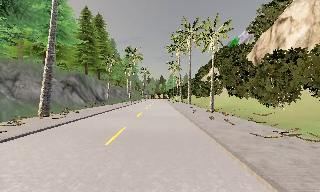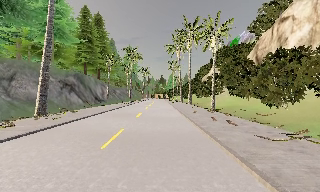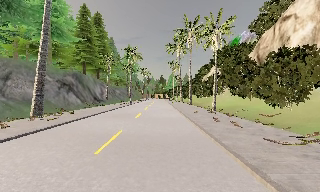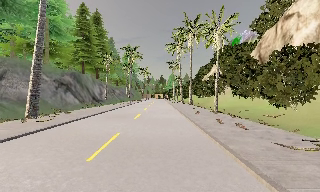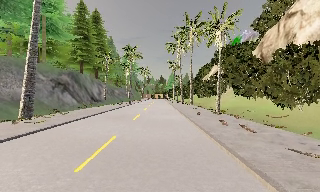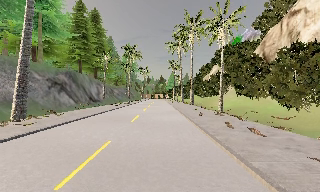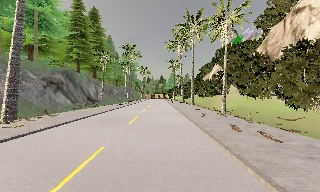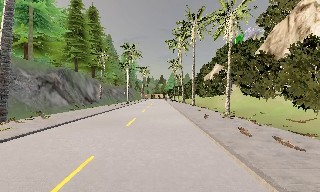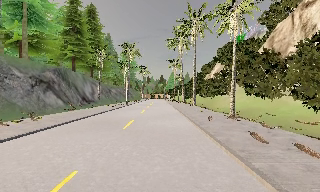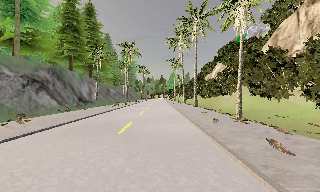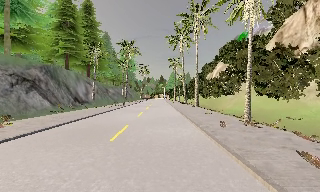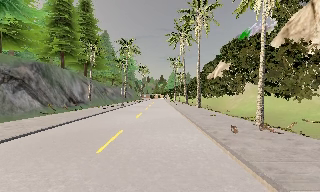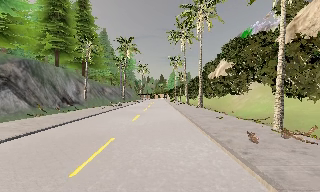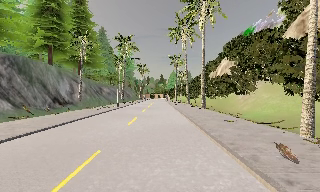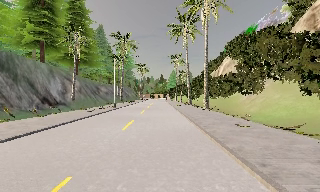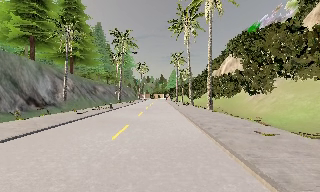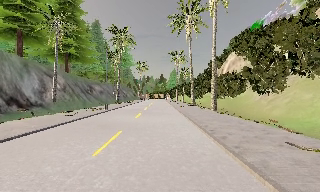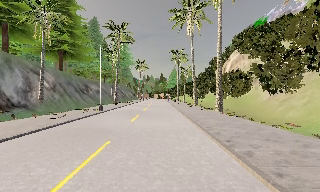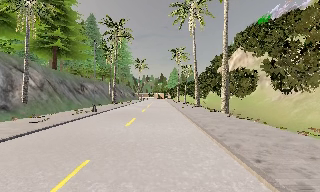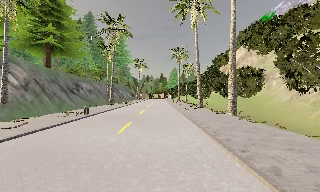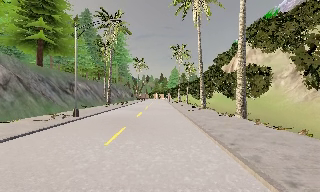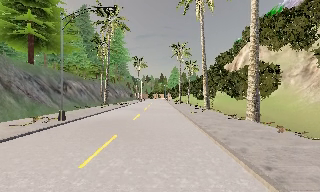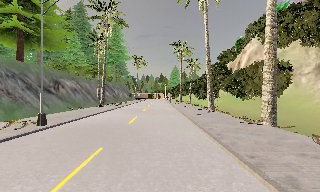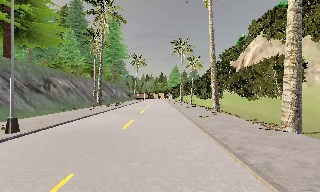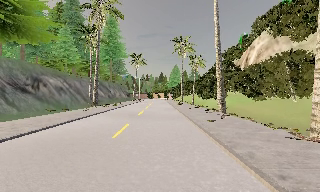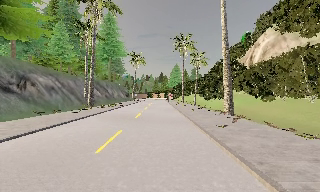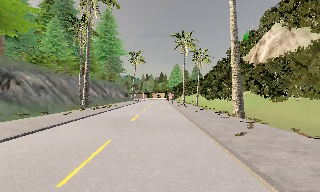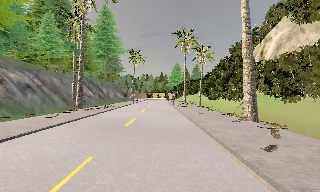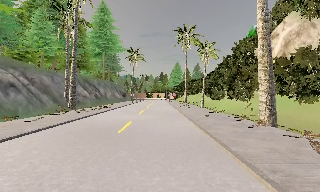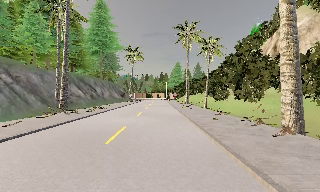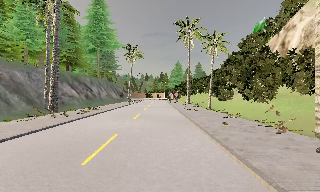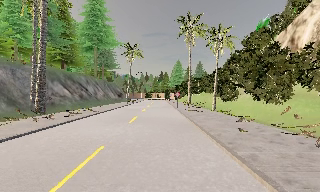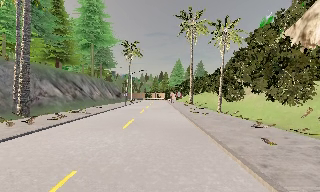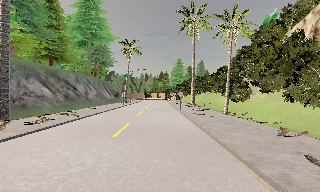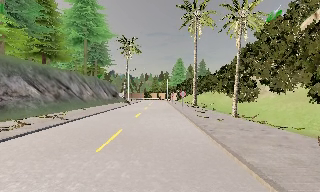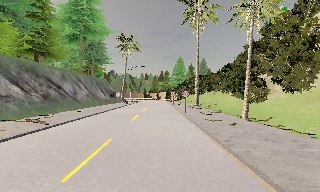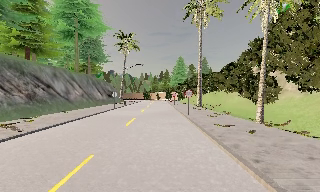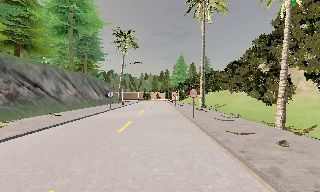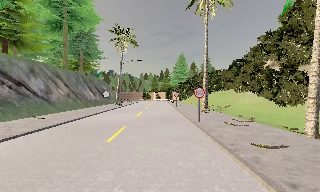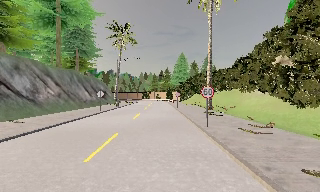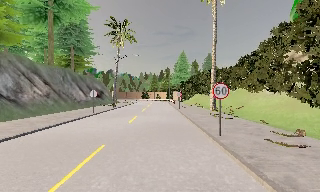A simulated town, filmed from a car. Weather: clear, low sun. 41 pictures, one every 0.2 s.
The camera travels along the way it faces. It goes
forward.
0.0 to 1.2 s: The camera travels forward, about 3.5 m, so what stands in front looms larger. It gains speed.
1.2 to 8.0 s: The camera travels forward, about 55 m, so what stands in front looms larger.
The film runs forward here.
